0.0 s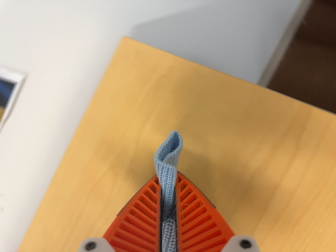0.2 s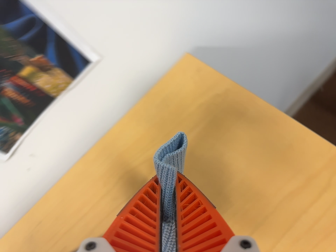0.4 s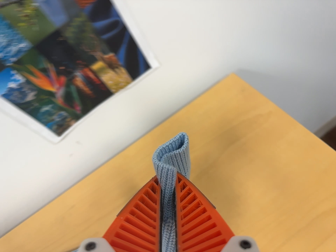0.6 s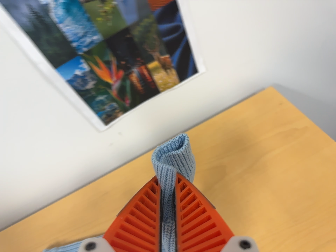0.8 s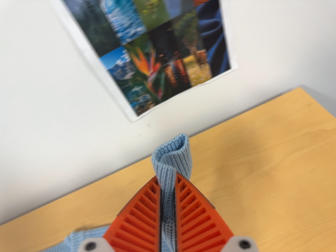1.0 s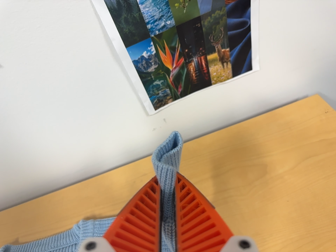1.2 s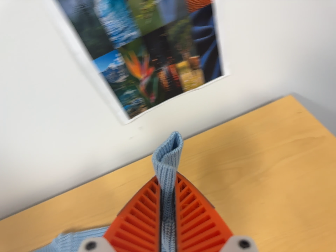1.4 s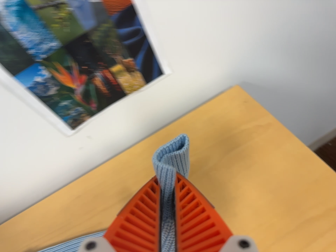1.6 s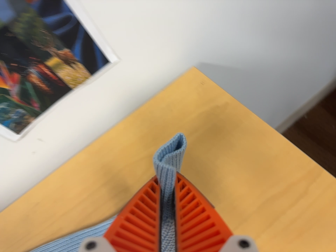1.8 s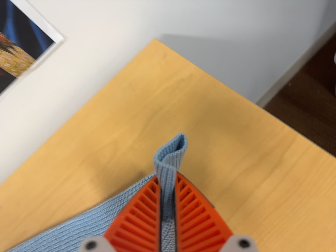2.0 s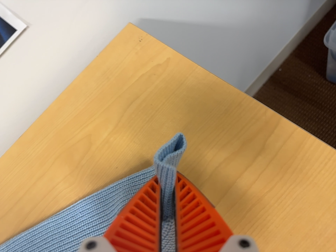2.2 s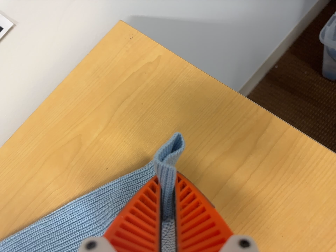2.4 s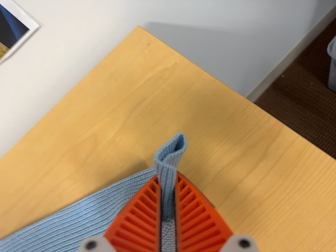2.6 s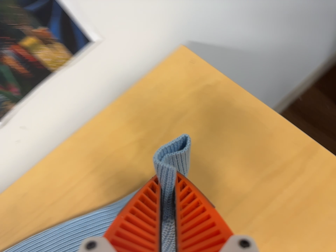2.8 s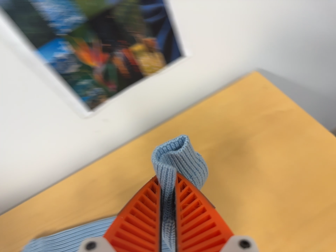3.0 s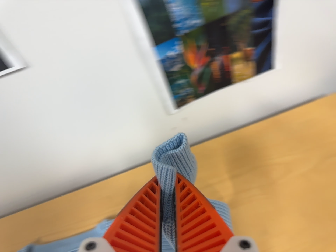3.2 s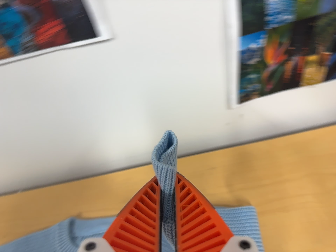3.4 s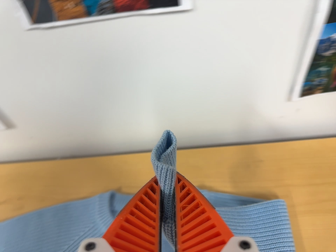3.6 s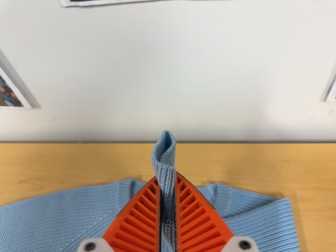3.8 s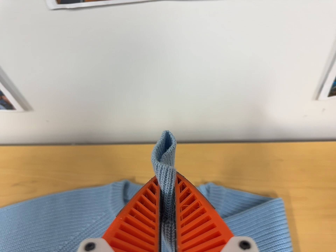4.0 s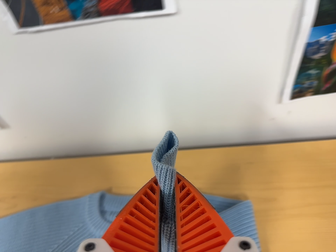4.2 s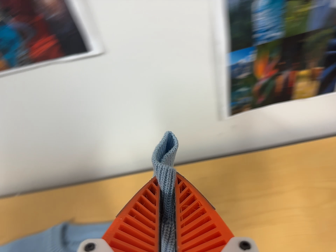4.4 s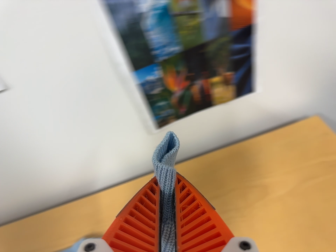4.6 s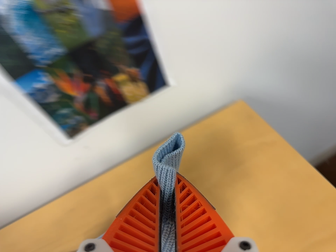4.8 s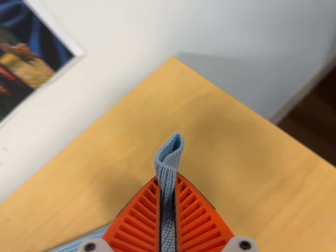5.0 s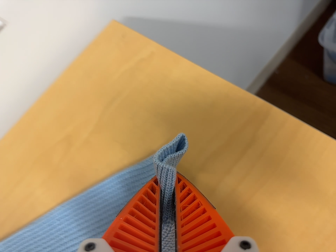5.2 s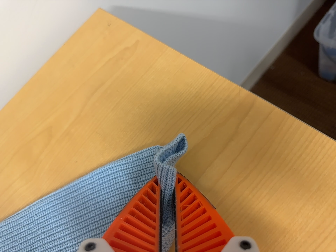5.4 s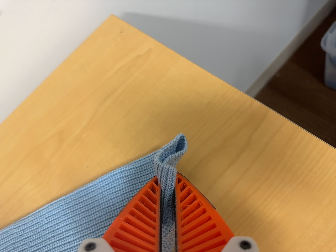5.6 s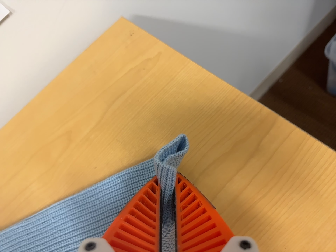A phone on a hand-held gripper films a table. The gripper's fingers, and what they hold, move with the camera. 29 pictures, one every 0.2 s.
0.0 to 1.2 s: The camera travels to its left and backward, about 26 cm, so close, fixed things drift to the right. Its aim tips toward the top of its view by about 10 degrees. It rolls about its line of sight by about 40 degrees, and the scene rotates clockwise.
1.2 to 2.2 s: The camera travels to its right and forward, about 22 cm, so close, fixed things drift to the left. Its aim tips toward the bottom of its view by about 10 degrees, and the scene shifts upward. It rolls about its line of sight by about 25 degrees, and the scene rotates counterclockwise.
2.2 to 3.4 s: The scene slides to the right, as the camera pans about 15 degrees to its left. It travels to its left, about 40 cm, so close, fixed things drift to the right. It rolls about its line of sight by about 40 degrees, and the scene rotates clockwise.
3.4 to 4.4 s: The camera travels to its right, about 20 cm, so close, fixed things drift to the left. It rolls about its line of sight by about 15 degrees, and the scene rotates counterclockwise.
4.4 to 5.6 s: The camera pans to its right by about 10 degrees. It travels to its right and forward, about 30 cm, so close, fixed things drift to the left. It rolls about its line of sight by about 25 degrees, and the scene rotates counterclockwise.
The film runs forward here.
